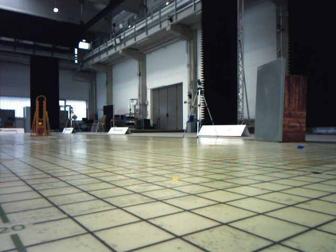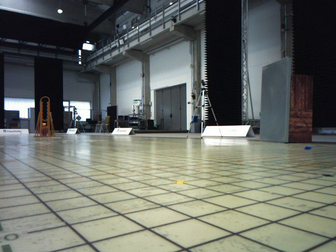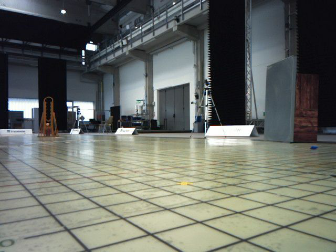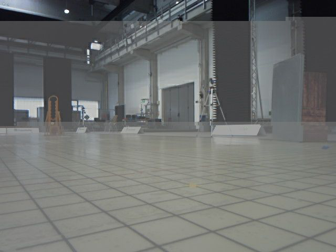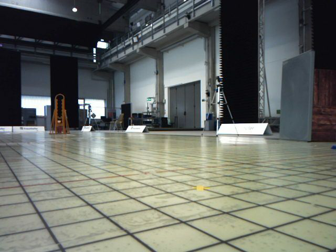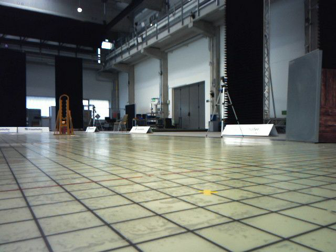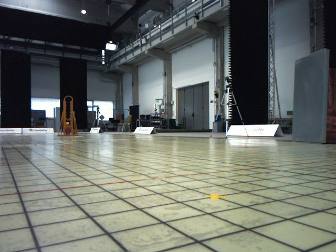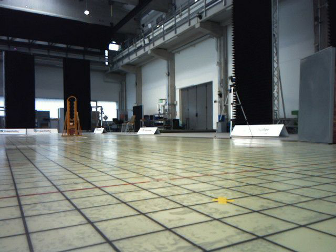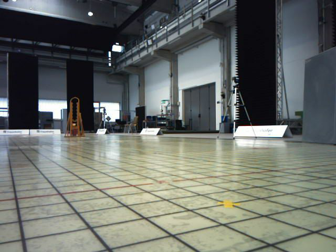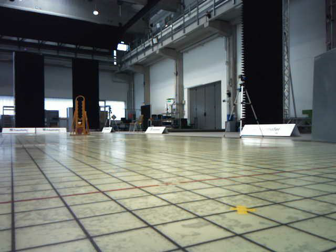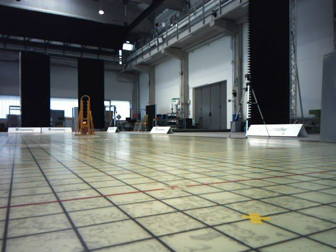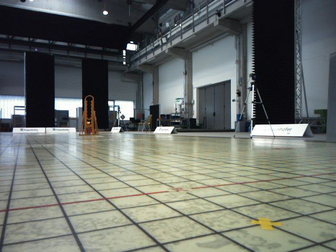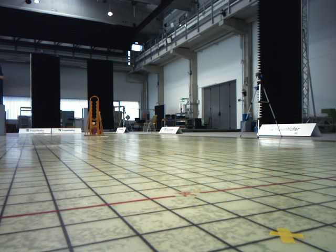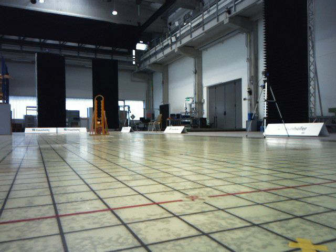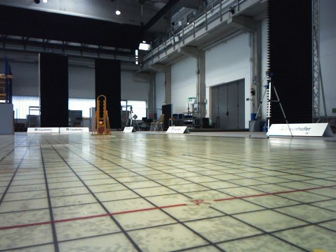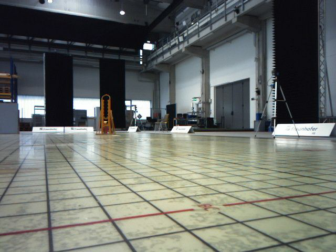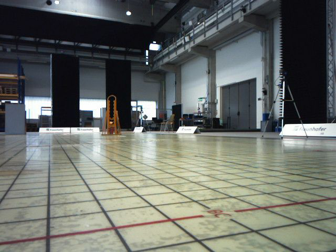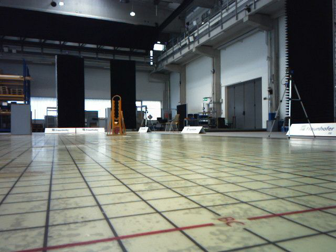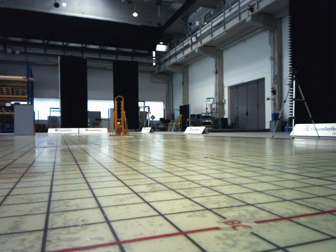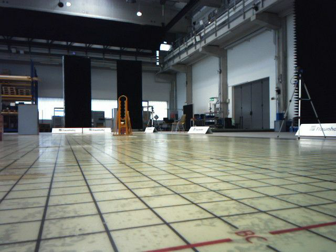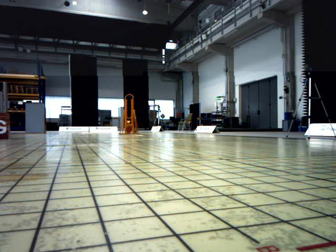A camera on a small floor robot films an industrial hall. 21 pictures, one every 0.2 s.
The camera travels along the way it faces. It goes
forward.
0.0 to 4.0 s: The scene slides to the right, as the camera pans about 15 degrees to its left. It travels forward, about 0.8 m, so what stands in front looms larger.
The film runs forward here.
